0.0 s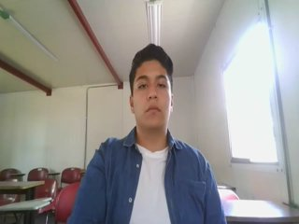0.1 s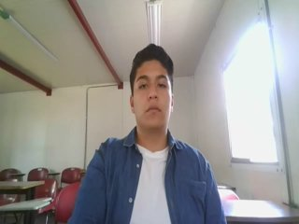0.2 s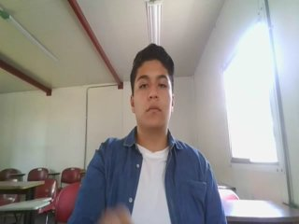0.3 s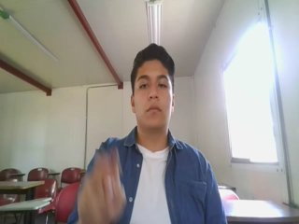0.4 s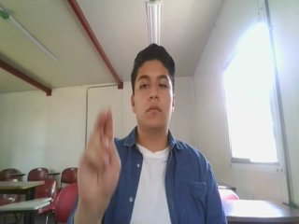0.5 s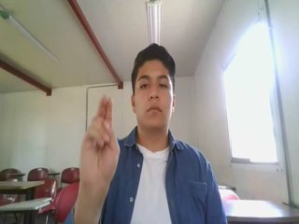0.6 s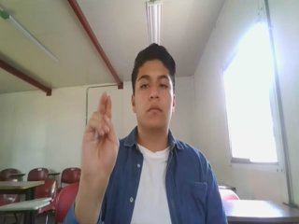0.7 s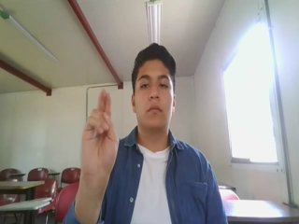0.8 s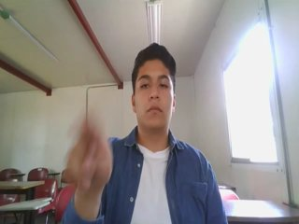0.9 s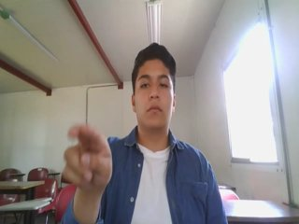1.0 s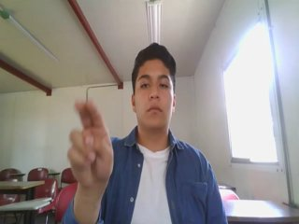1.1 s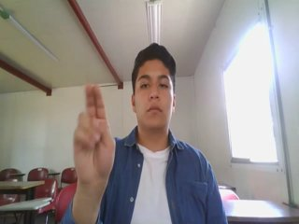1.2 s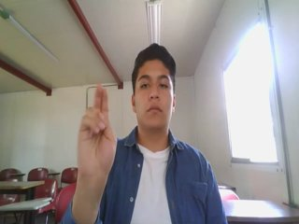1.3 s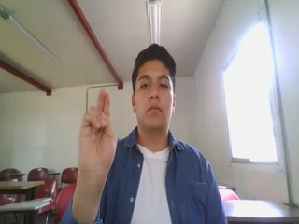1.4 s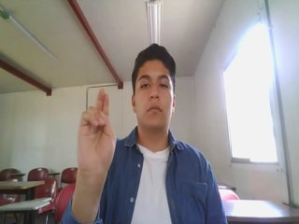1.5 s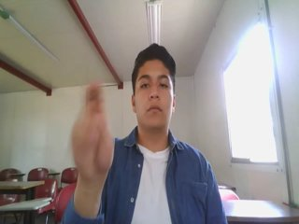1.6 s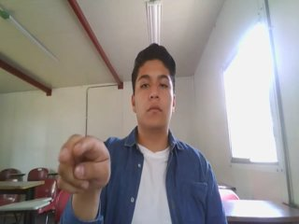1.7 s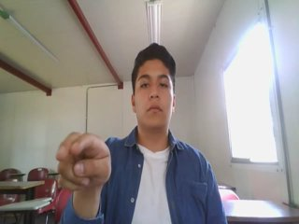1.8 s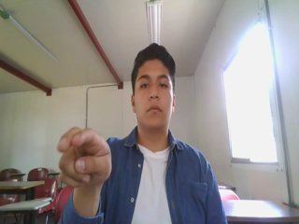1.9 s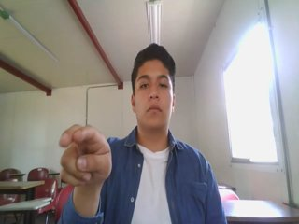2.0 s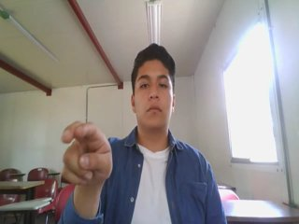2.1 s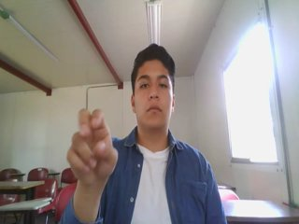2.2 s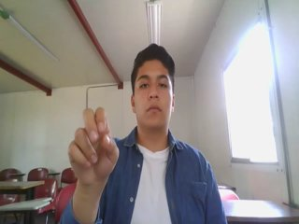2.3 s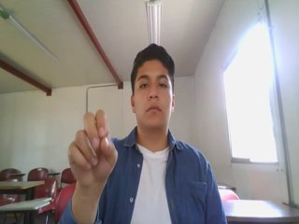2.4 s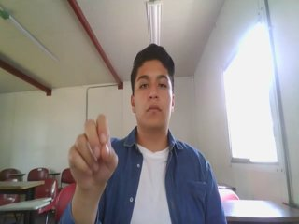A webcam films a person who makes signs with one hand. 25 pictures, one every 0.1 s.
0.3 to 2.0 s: Double click with two fingers.
2.1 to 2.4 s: Non-gesture.
